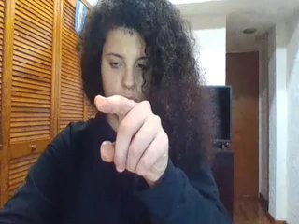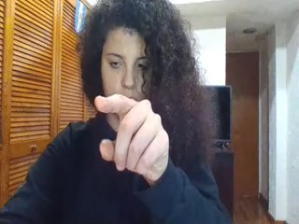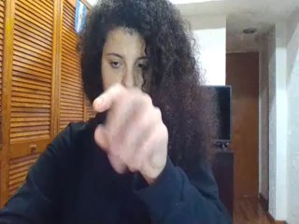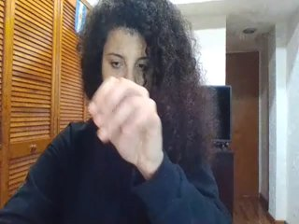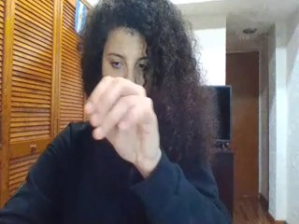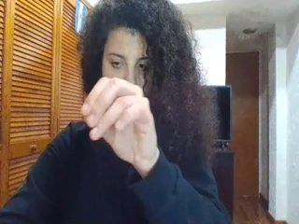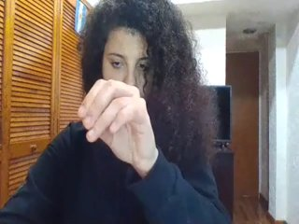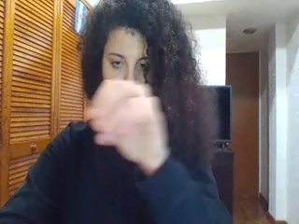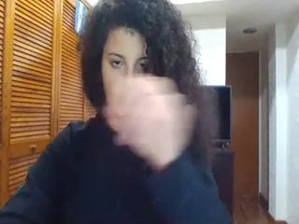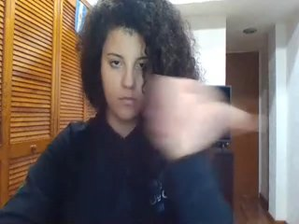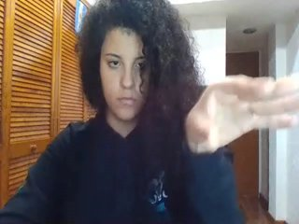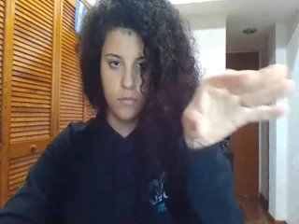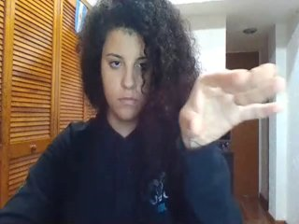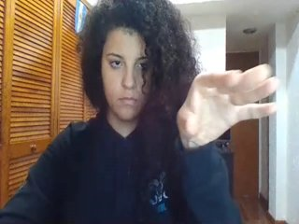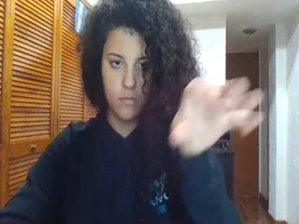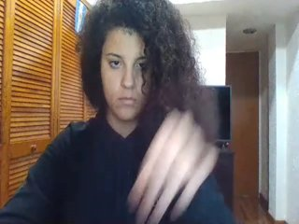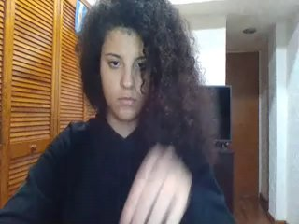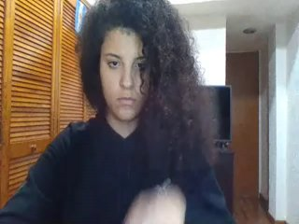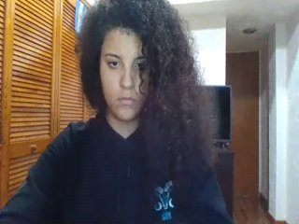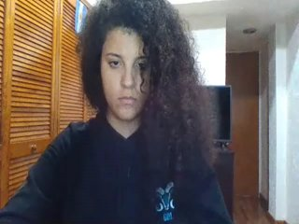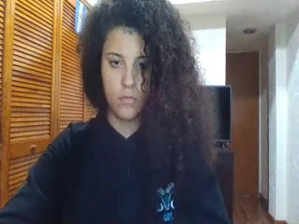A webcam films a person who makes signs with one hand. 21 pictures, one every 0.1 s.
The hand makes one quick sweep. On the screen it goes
to the right.
0.0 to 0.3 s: Pointing with one finger.
0.4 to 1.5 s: On the screen the hand sweeps to the right. The name of the sign: Throw left.
1.6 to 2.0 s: Non-gesture.
